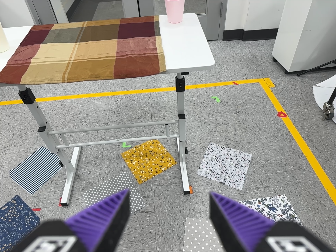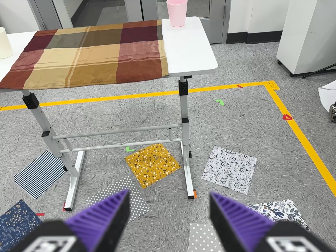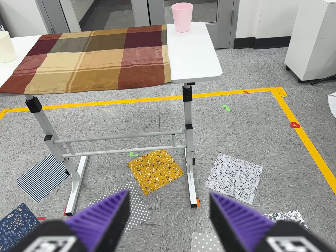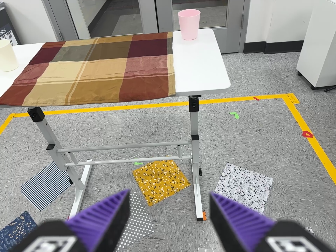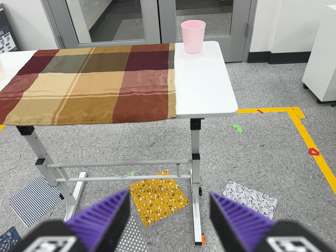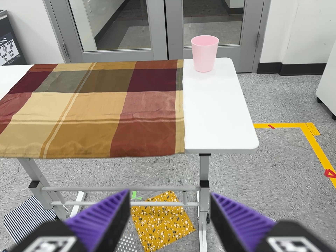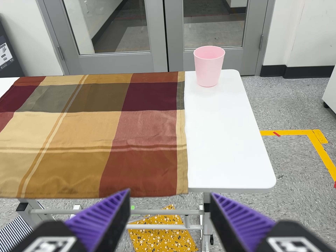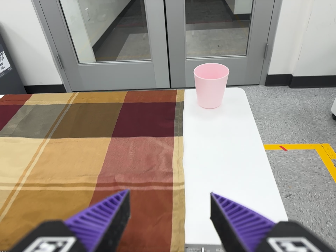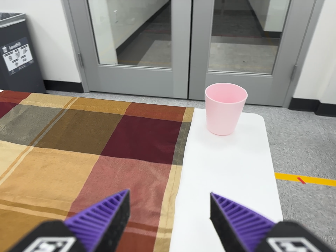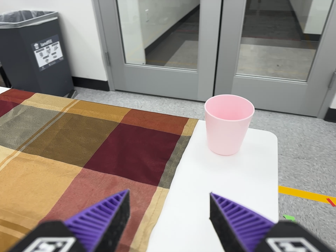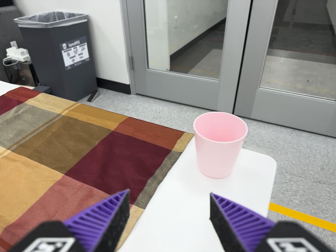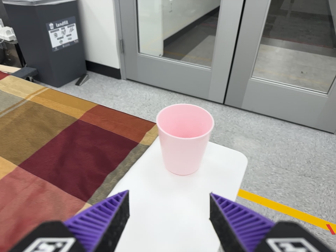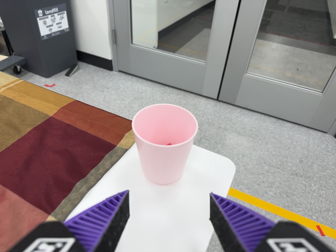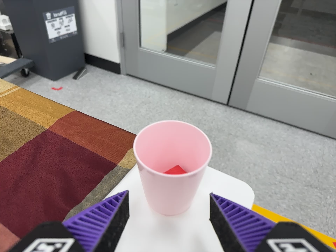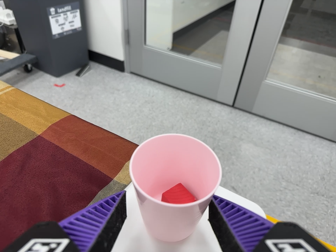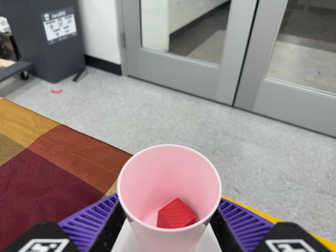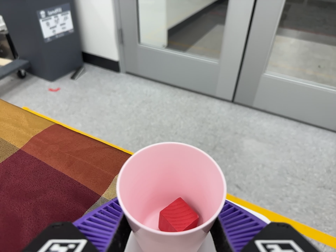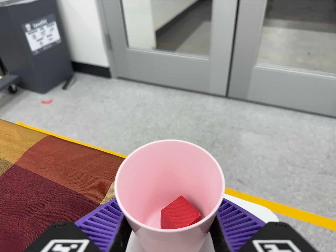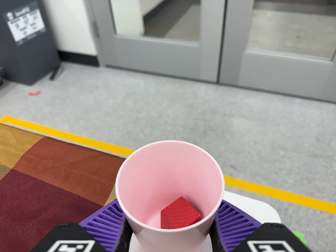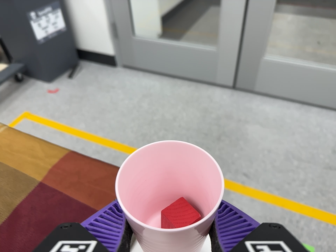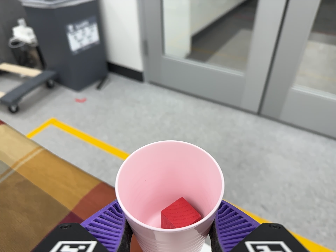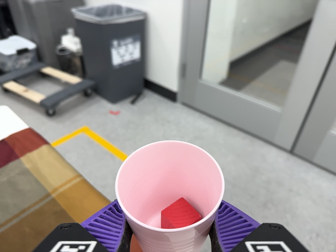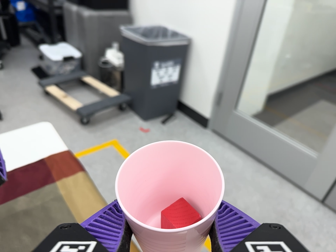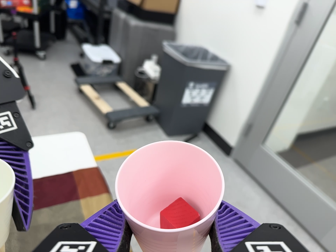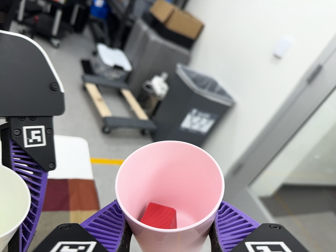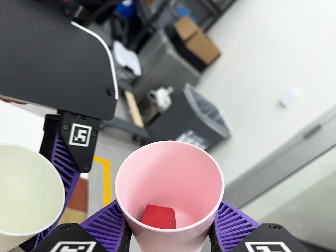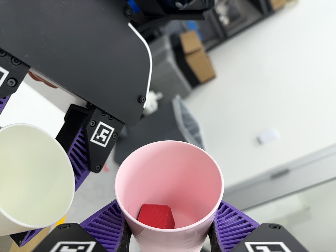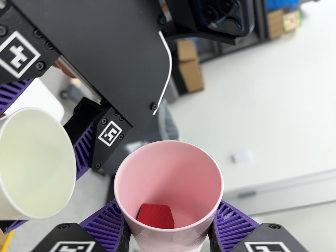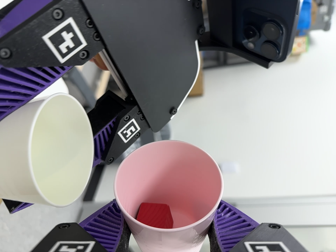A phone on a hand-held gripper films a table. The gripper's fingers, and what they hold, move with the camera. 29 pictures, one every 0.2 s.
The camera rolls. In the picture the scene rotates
clockwise.
0.0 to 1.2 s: The camera travels forward and toward the top of its view, about 38 cm, so what stands in front looms larger.
1.2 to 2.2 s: The camera pans to its left by about 15 degrees. It travels forward, to its right and toward the top of its view, about 36 cm, so what stands in front looms larger. It rolls about its line of sight by about 20 degrees, and the scene rotates clockwise.
2.2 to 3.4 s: The camera travels forward, about 16 cm, so what stands in front looms larger.
3.4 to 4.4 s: The scene slides to the right, as the camera pans about 15 degrees to its left. It travels toward the top of its view and to its left, about 22 cm, so close, fixed things drift downward. It rolls about its line of sight by about 25 degrees, and the scene rotates clockwise.
4.4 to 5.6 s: The camera pans to its right by about 15 degrees. It travels to its left and toward the top of its view, about 26 cm. Its aim tips toward the top of its view by about 10 degrees, and the scene shifts downward. It rolls about its line of sight by about 80 degrees, and the scene rotates clockwise.
The film runs forward here.
